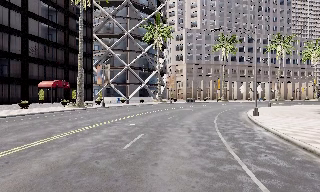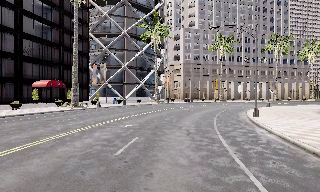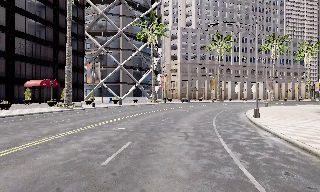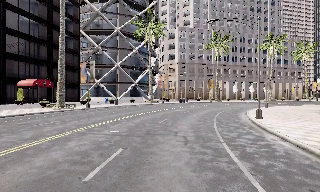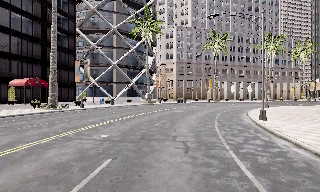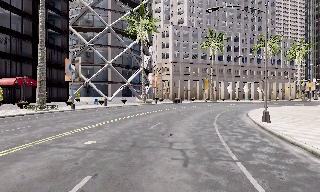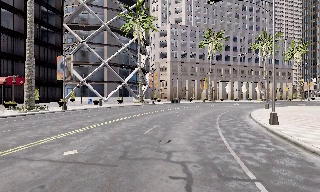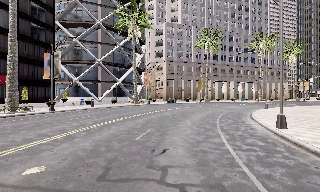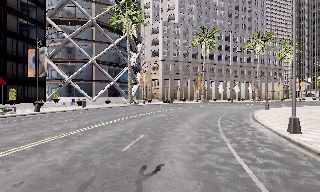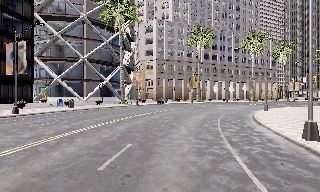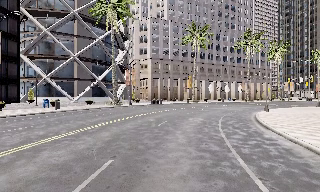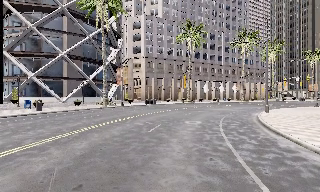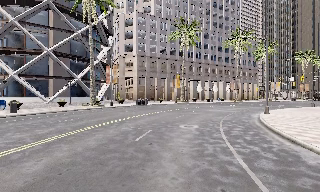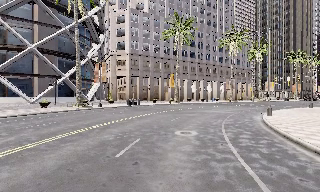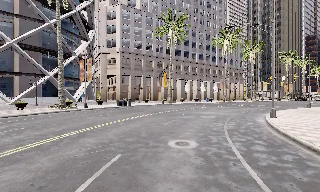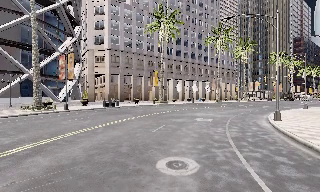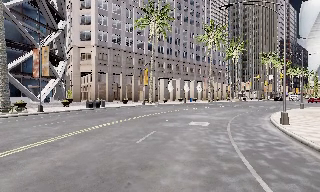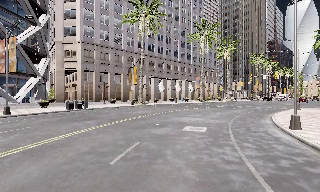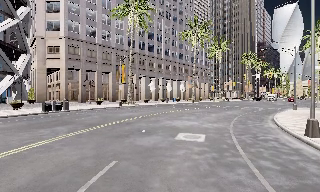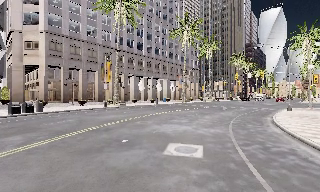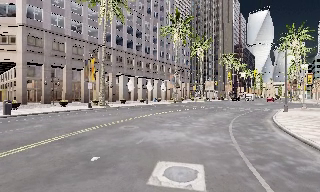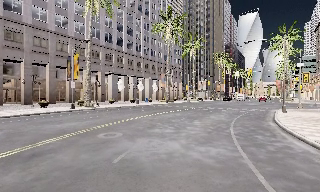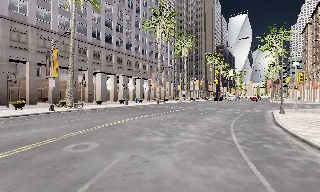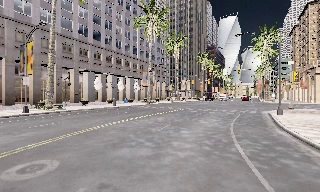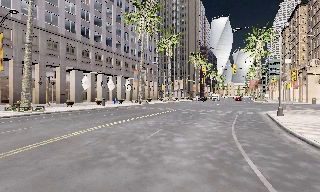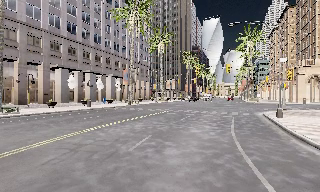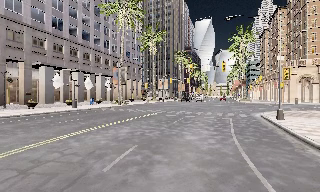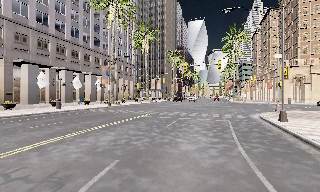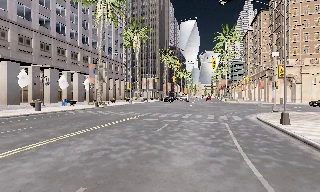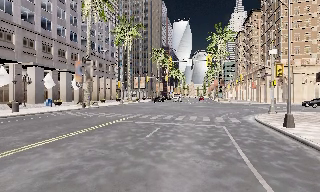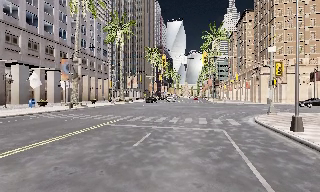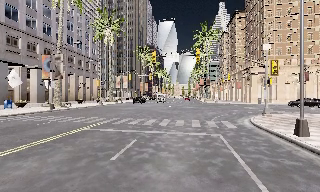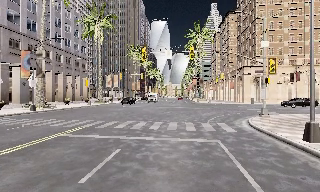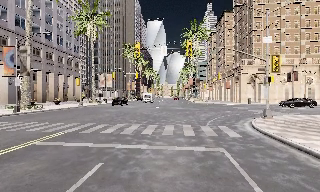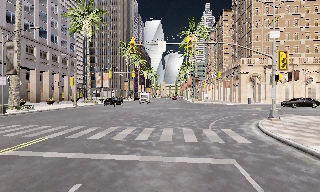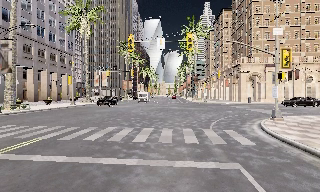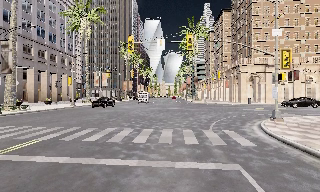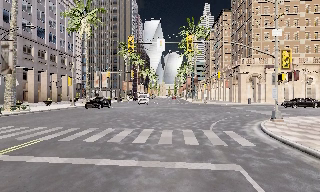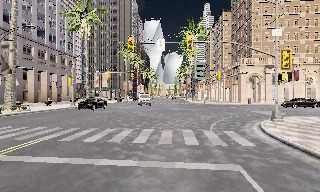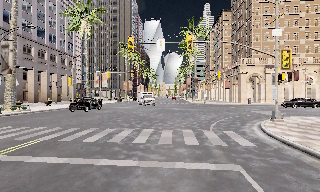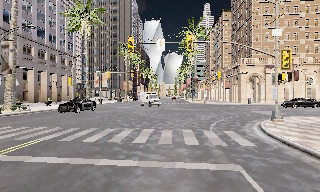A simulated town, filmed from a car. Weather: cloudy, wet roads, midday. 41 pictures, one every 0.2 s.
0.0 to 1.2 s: The camera travels forward, about 5 m, so what stands in front looms larger. It gains speed.
1.2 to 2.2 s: The camera travels forward, about 7 m, so what stands in front looms larger.
2.2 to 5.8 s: The camera pans to its right, which is clockwise from overhead, by about 50 degrees. It travels forward, about 30 m.
5.8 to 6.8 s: The camera travels forward, about 6 m, so what stands in front looms larger.
6.8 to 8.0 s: The camera shifts only a little, or ends up much as it began.
The film runs forward here.
